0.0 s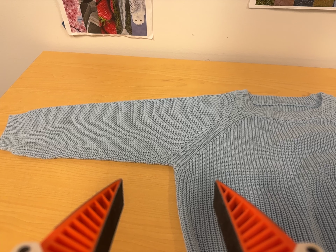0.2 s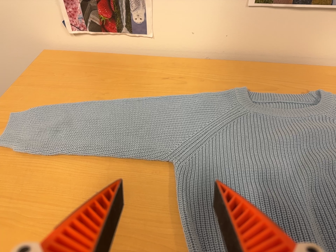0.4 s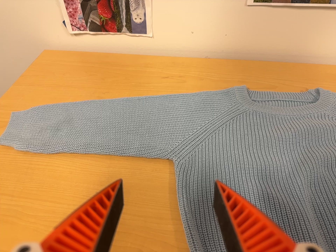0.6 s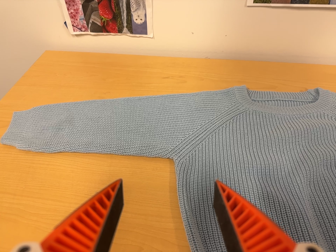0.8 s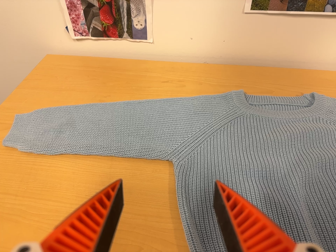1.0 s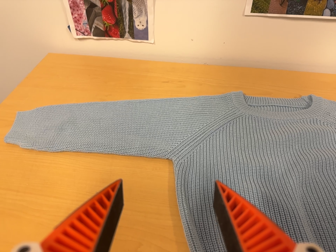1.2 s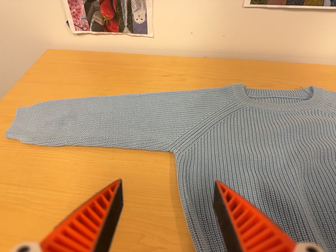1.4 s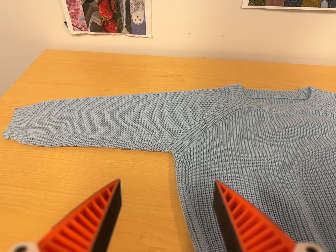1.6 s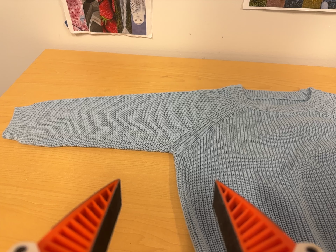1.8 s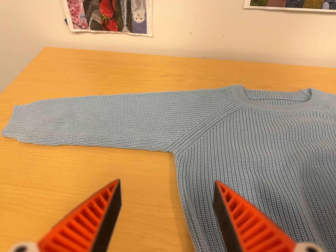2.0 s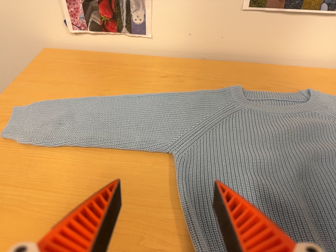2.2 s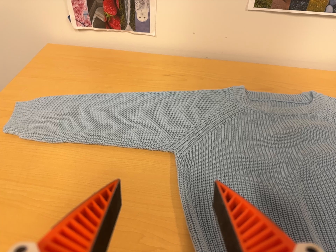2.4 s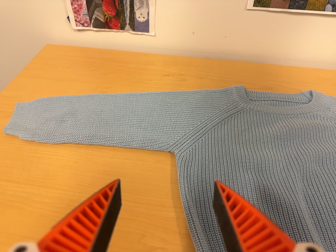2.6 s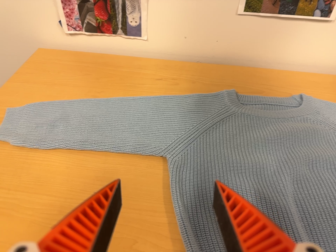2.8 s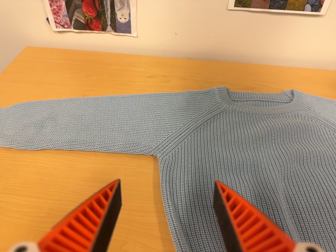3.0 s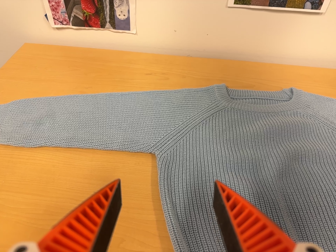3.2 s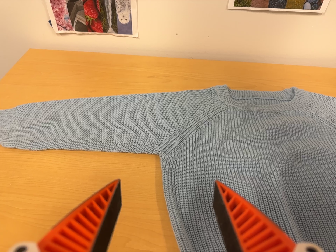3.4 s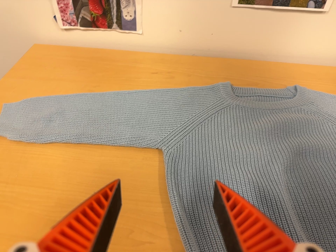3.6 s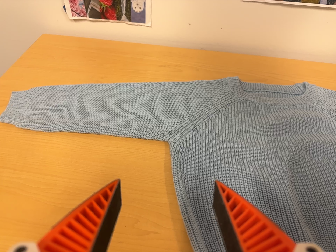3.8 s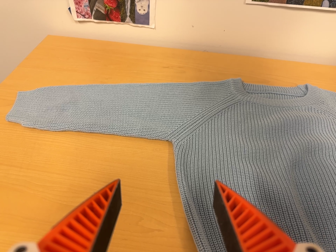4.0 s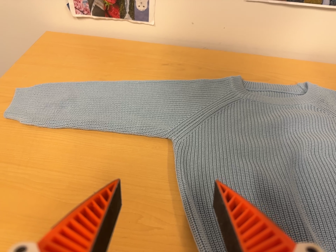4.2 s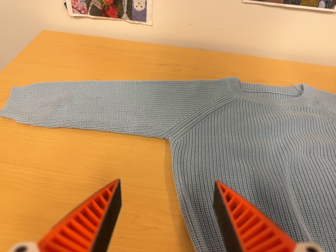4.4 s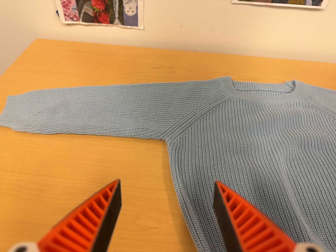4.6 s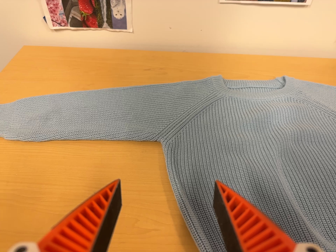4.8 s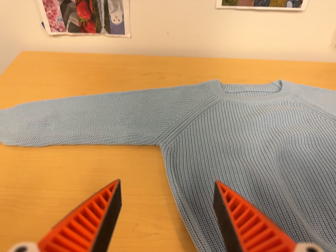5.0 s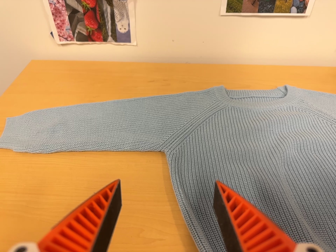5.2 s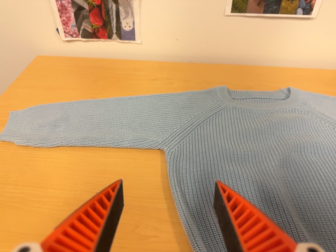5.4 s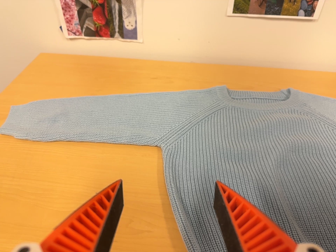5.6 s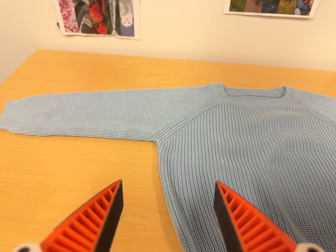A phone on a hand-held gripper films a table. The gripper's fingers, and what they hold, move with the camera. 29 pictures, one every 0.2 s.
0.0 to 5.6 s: The camera travels toward the bottom of its view and backward, about 8 cm.
The film runs backward here.
